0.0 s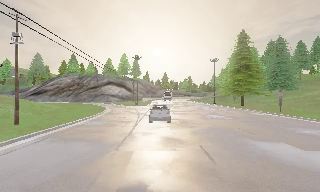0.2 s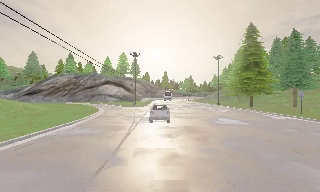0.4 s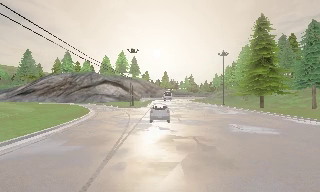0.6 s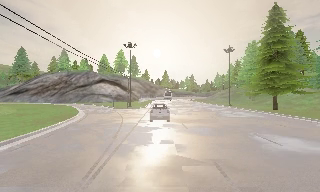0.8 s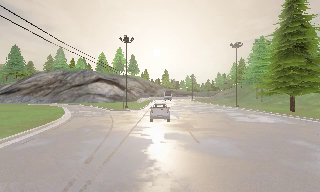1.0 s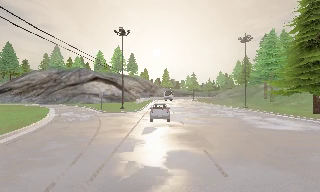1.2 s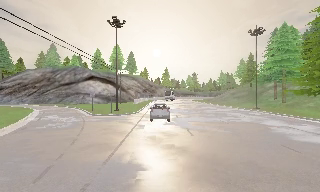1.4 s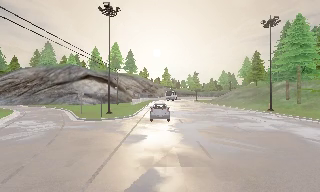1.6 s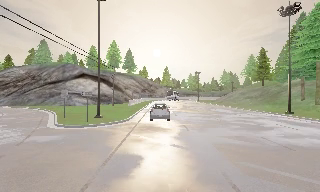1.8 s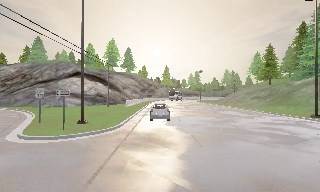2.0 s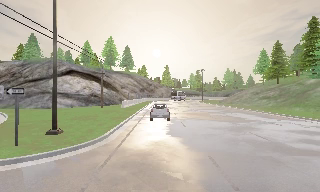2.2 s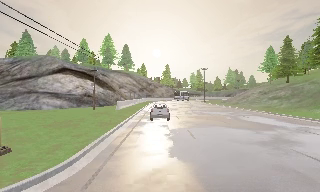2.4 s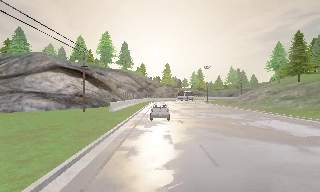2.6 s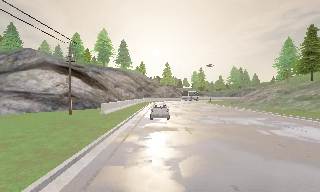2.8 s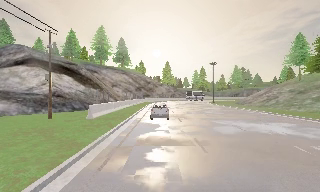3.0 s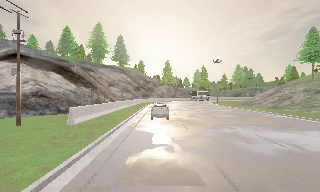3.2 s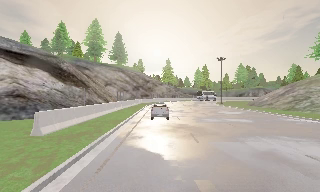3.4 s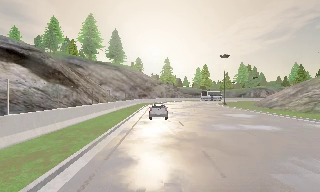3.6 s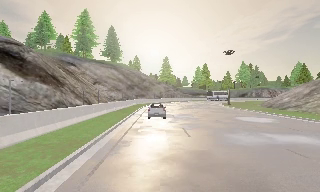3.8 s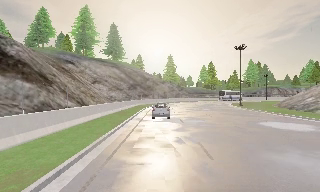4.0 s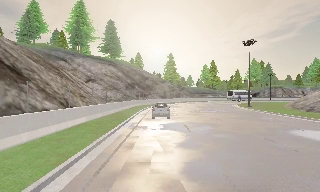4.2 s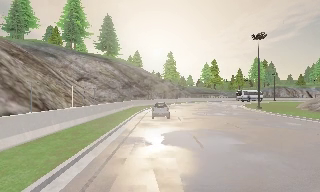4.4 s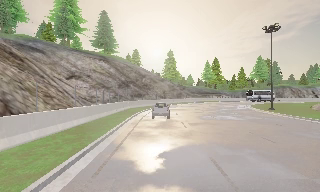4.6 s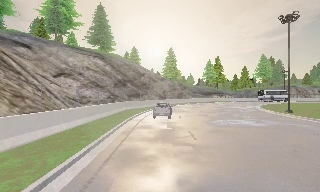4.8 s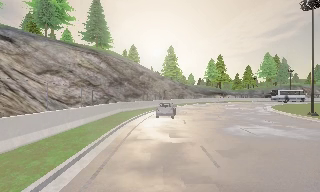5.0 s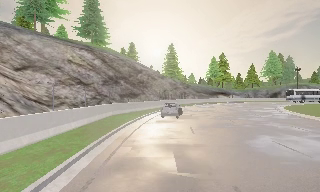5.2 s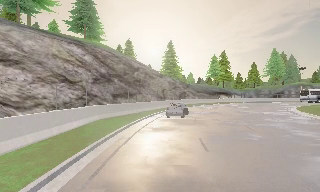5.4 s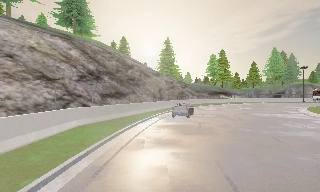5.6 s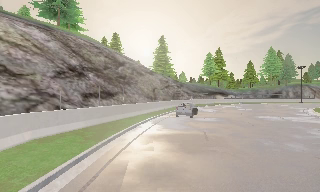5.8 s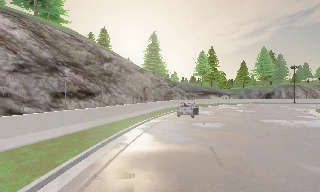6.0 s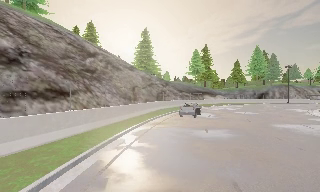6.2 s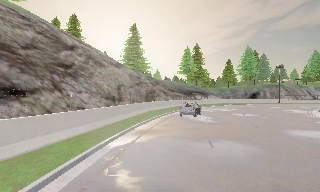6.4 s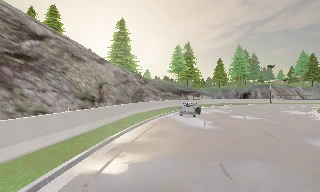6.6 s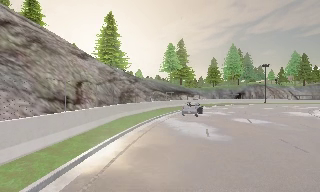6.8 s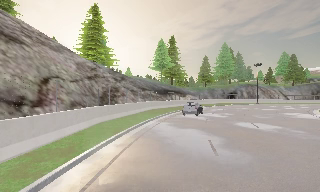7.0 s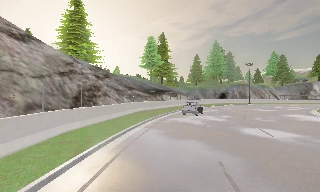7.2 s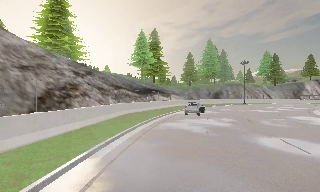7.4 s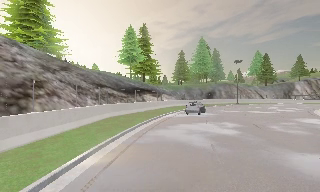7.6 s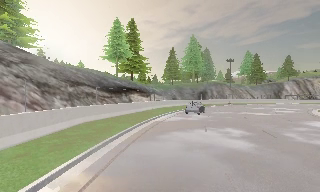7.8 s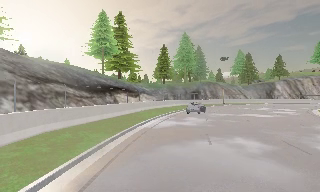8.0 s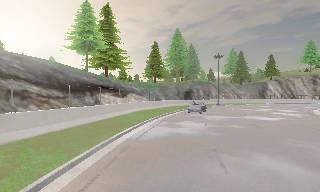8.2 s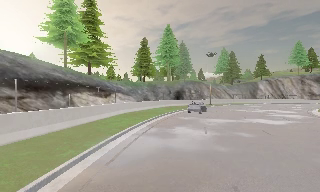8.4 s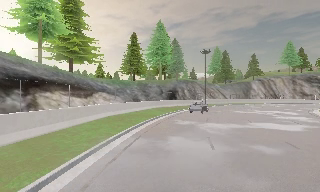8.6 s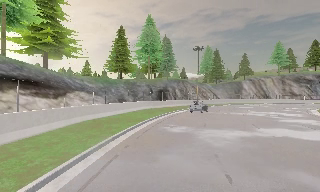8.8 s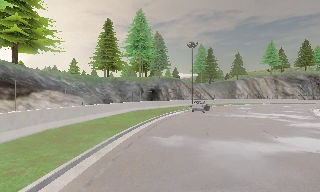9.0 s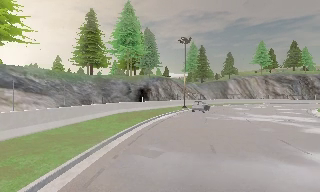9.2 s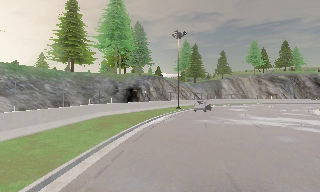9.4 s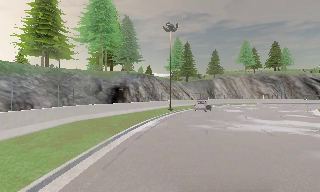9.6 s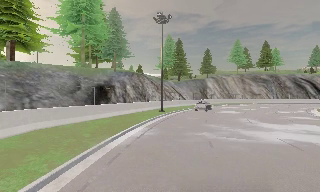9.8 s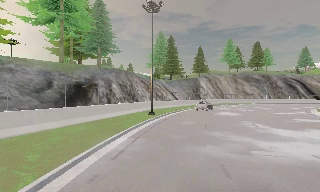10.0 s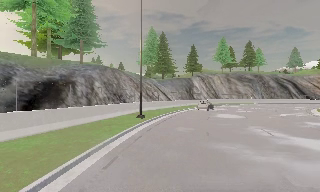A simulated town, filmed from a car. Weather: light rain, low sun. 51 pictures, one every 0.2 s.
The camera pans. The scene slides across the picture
to the left.
The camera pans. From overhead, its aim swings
clockwise.
0.0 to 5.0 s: The camera travels forward, about 75 m, so what stands in front looms larger.
5.0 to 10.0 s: The camera swings to its right by about 75 degrees, and the scene slides to the left. It travels forward, about 70 m.
The film runs forward here.
